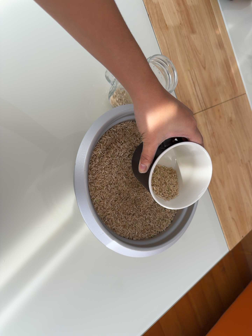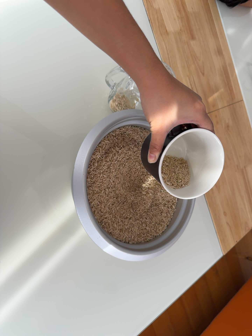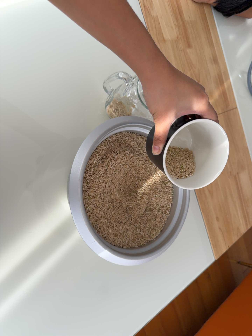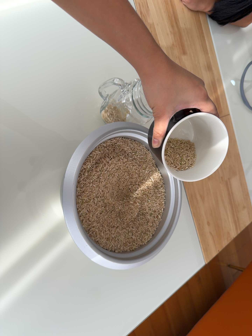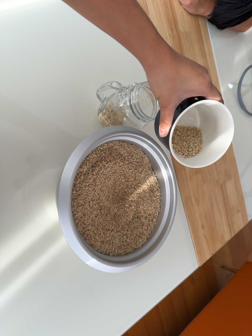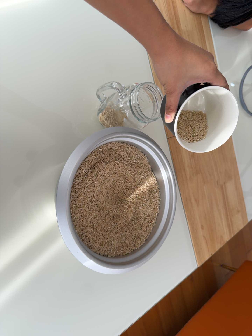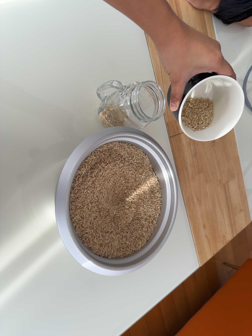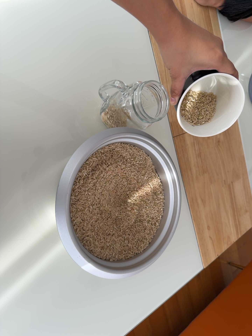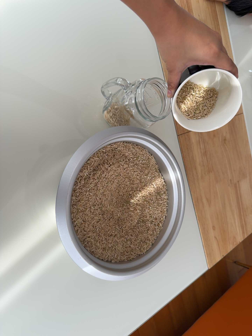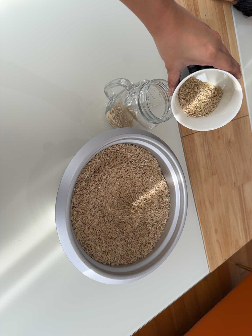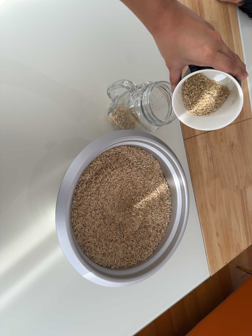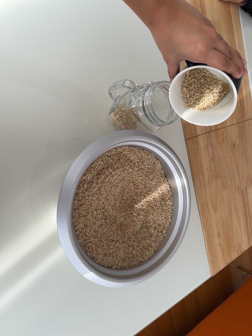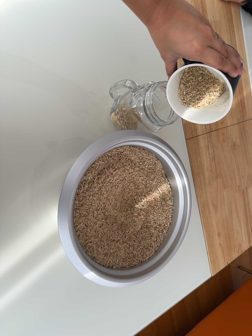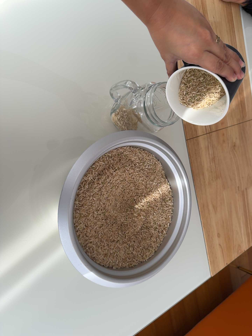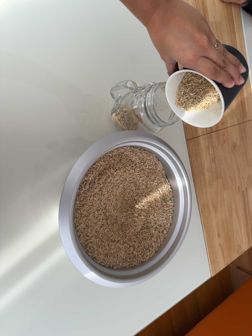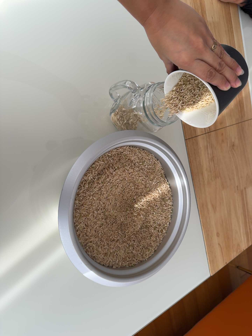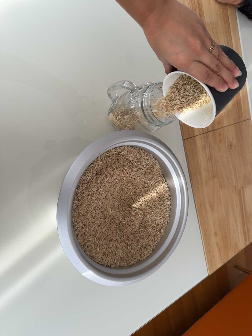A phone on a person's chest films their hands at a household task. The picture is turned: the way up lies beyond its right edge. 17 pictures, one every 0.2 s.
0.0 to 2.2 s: The camera travels toward the top of its view, about 6 cm, so close, fixed things drift downward. It rolls about its line of sight by about 10 degrees, and the scene rotates clockwise.
2.2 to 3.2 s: The camera keeps its place and its aim.
The film runs forward here.
